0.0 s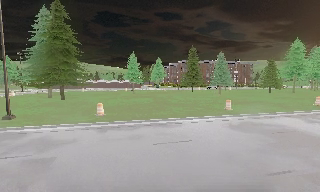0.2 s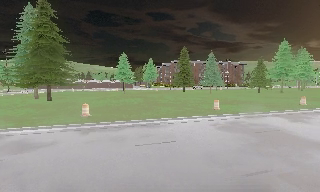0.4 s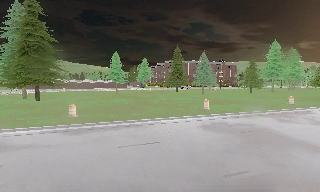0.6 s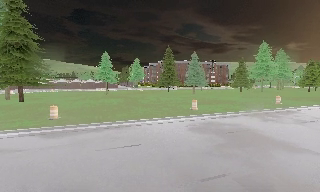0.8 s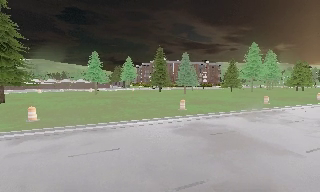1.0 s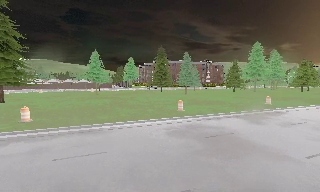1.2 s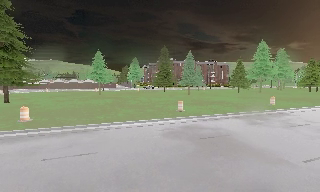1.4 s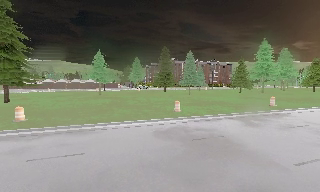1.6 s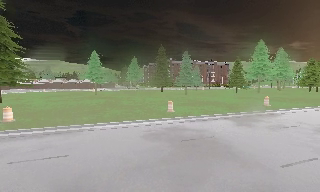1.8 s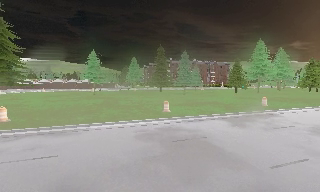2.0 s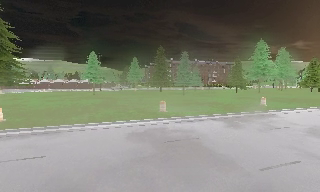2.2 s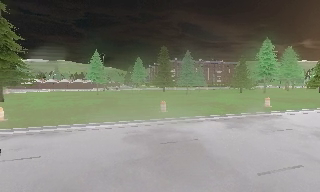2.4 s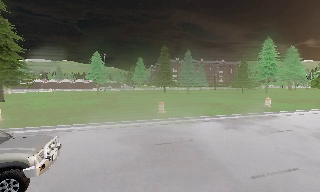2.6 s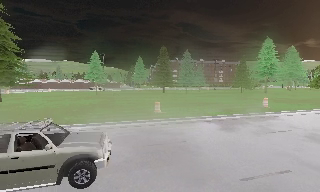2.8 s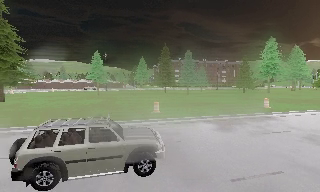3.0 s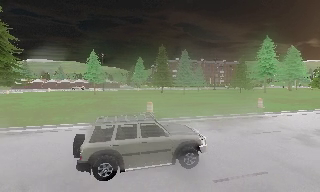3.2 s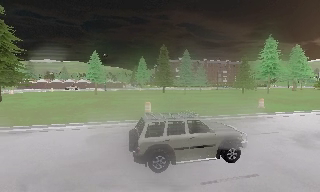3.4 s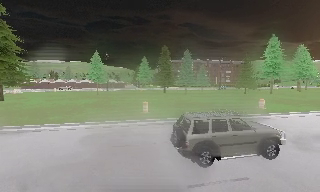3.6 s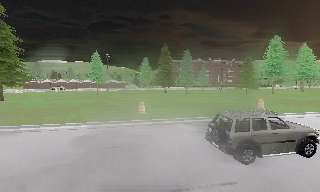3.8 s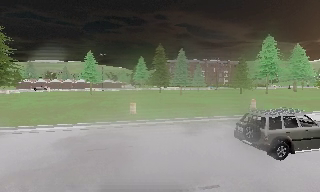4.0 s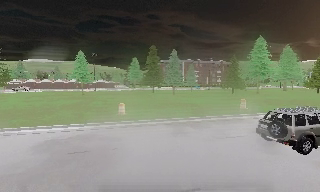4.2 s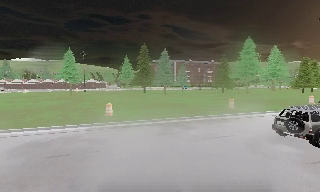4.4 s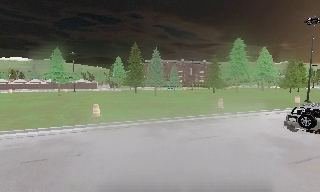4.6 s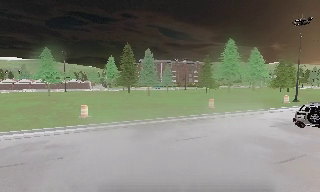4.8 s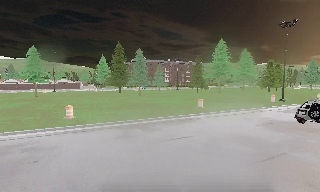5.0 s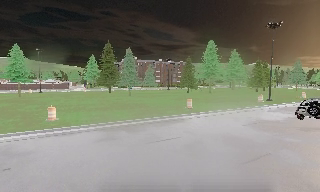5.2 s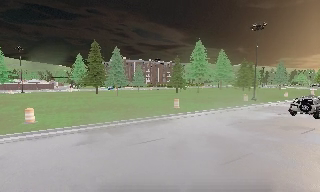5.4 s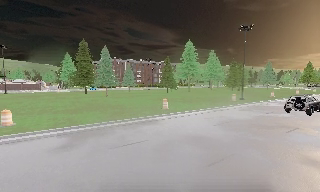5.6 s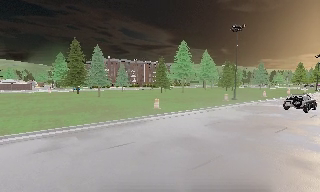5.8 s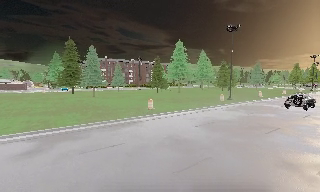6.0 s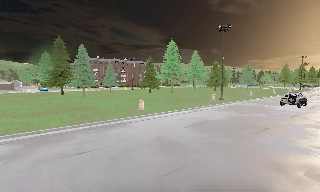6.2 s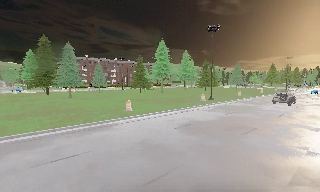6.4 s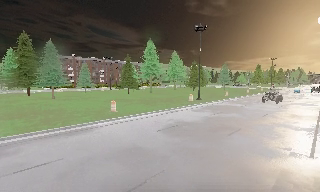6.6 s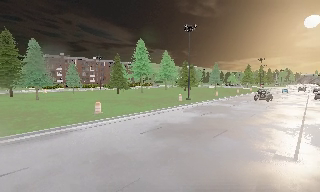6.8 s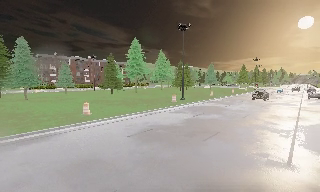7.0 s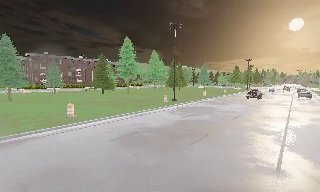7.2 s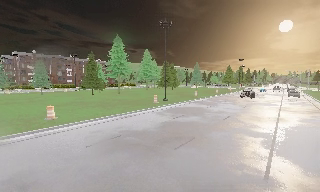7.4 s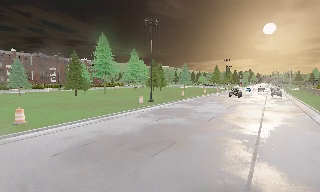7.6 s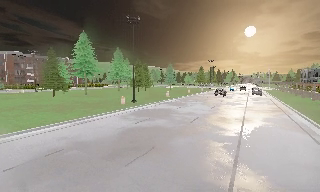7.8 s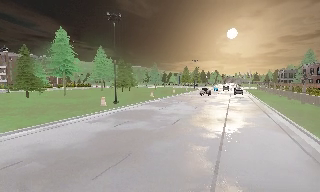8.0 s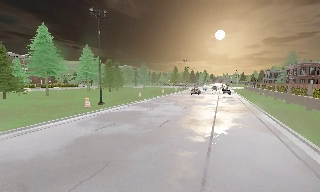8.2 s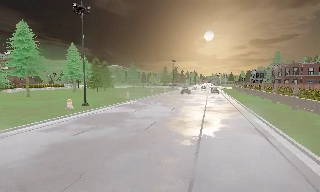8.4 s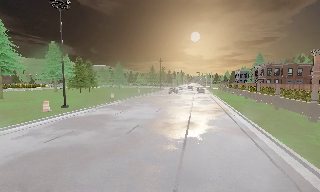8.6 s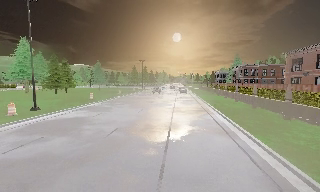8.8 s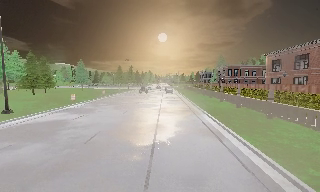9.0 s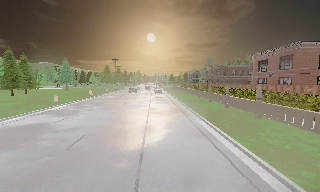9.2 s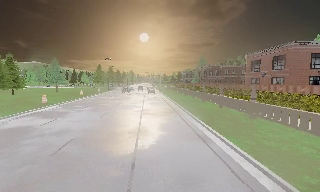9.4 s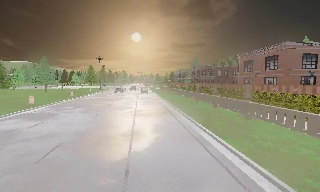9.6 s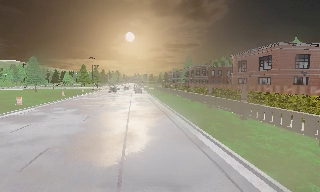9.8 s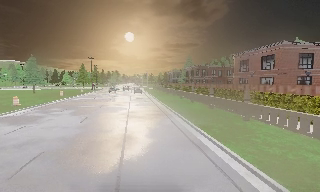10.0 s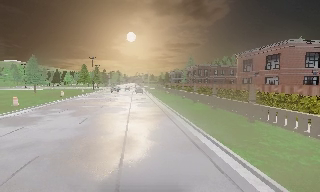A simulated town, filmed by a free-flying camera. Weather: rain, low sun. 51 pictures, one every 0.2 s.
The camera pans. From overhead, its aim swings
clockwise.
The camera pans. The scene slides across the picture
to the left.
0.0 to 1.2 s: The camera travels to its right and forward, about 4 m, so close, fixed things drift to the left.
1.2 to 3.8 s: The camera travels to its right, about 7 m, so close, fixed things drift to the left.
3.8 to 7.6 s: The camera pans to its right, which is clockwise from overhead, by about 50 degrees. It travels to its right and forward, about 11 m, so close, fixed things drift to the left. It gains speed.
7.6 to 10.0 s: The scene slides to the left, as the camera pans about 40 degrees to its right. It travels forward, about 6 m. It loses speed.
The film runs forward here.
